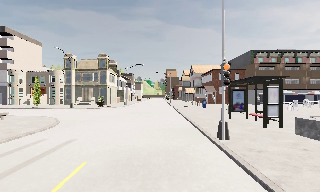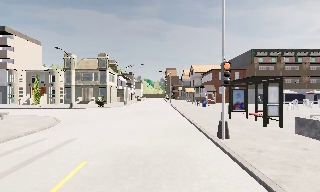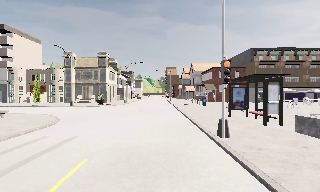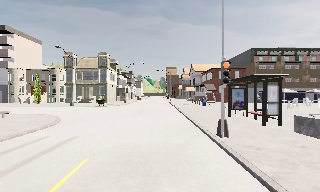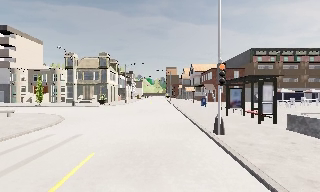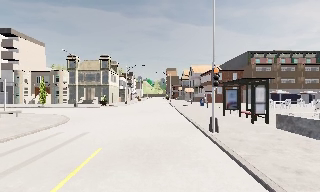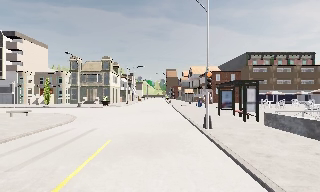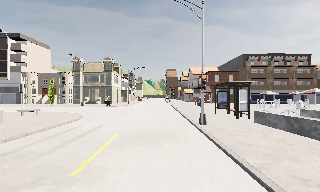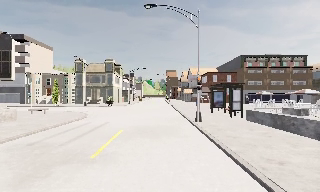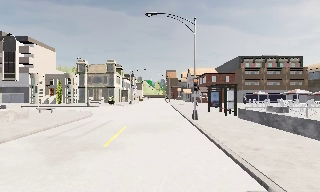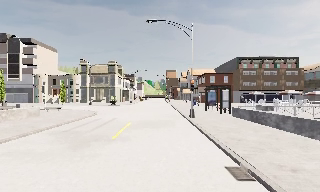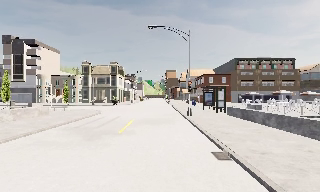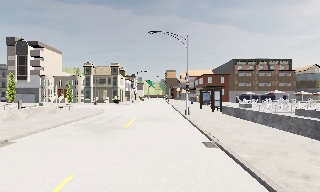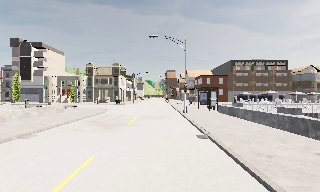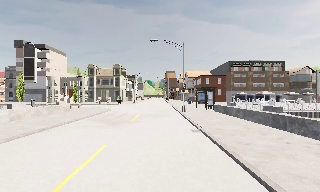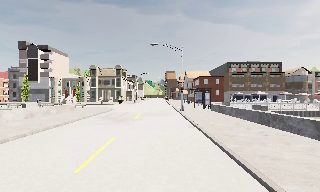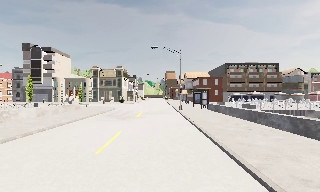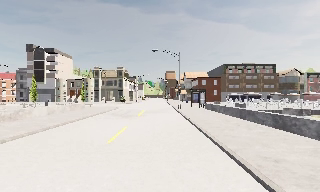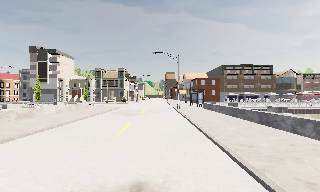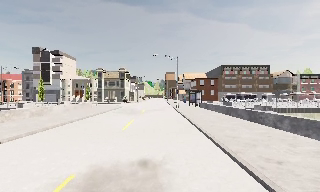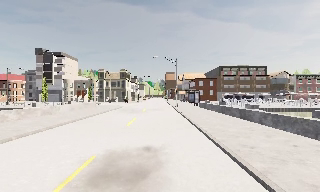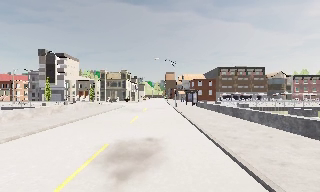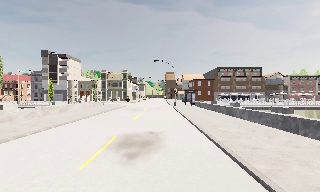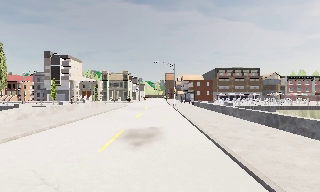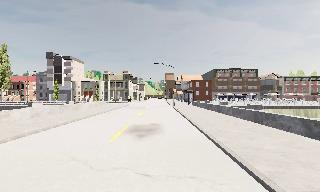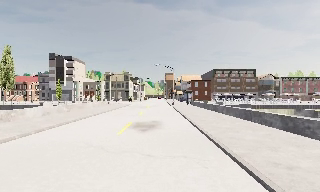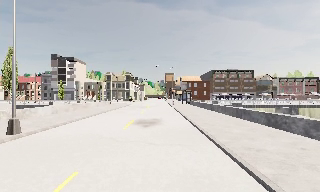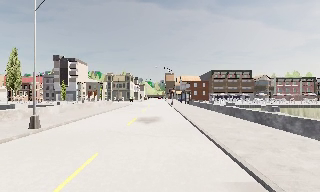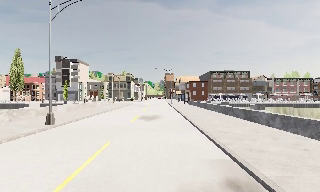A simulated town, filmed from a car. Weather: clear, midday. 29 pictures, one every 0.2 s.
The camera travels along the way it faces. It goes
backward.
0.0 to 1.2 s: The camera travels backward, about 2 m, so what stands in front gets smaller. It gains speed.
1.2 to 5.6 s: The camera travels backward, about 25 m, so what stands in front gets smaller.
The film runs backward here.
